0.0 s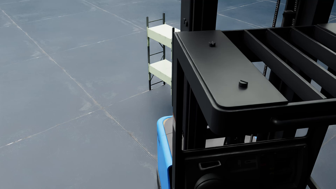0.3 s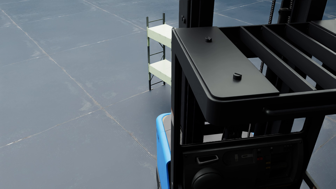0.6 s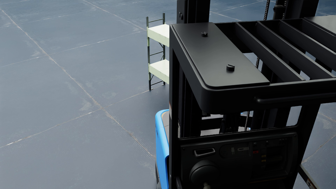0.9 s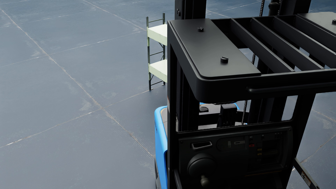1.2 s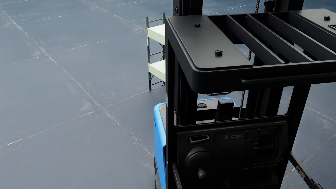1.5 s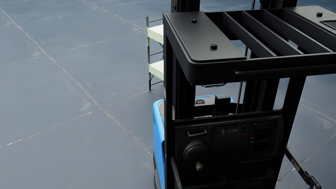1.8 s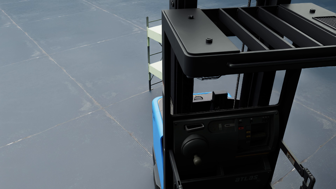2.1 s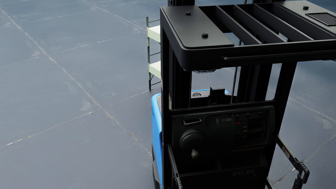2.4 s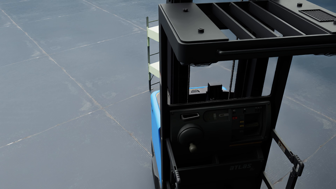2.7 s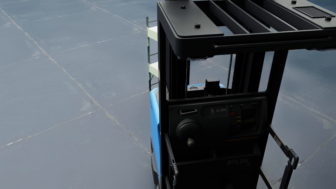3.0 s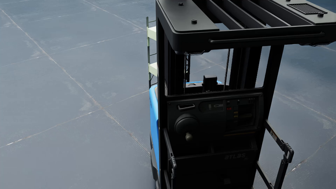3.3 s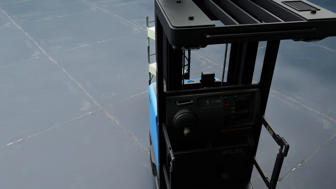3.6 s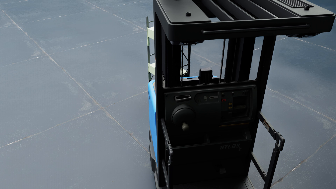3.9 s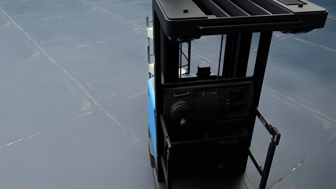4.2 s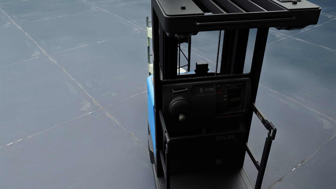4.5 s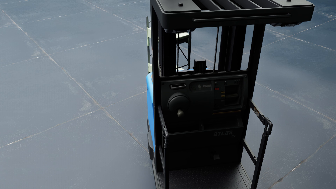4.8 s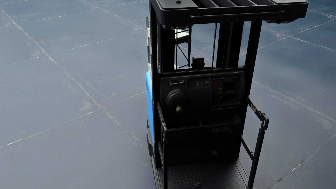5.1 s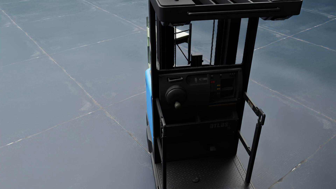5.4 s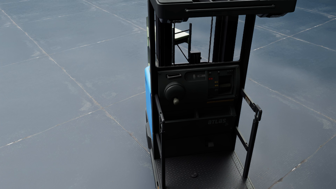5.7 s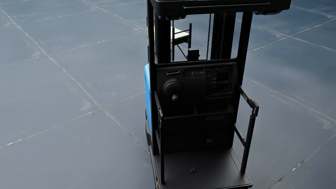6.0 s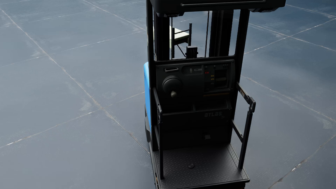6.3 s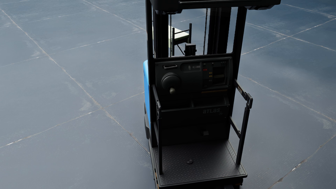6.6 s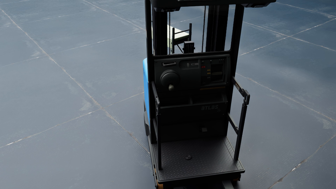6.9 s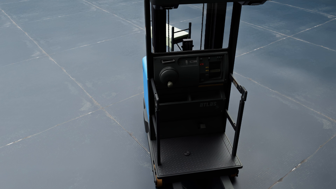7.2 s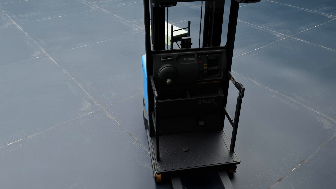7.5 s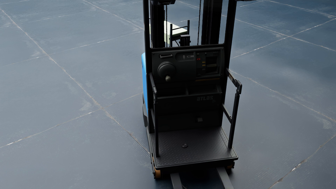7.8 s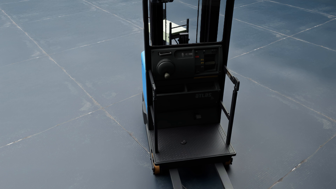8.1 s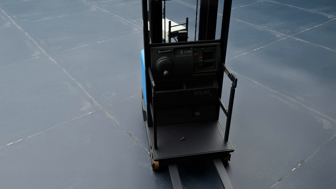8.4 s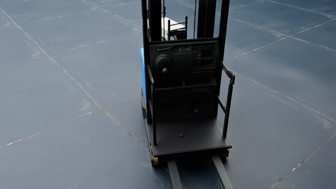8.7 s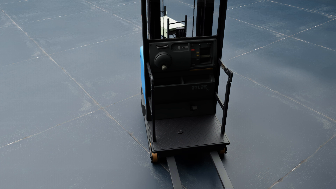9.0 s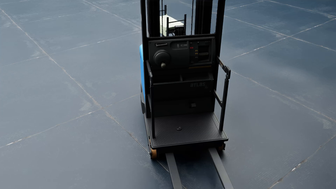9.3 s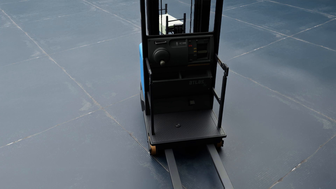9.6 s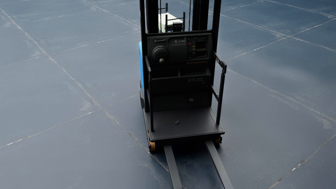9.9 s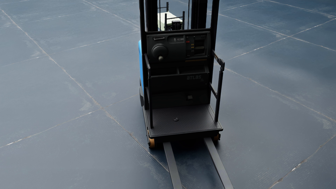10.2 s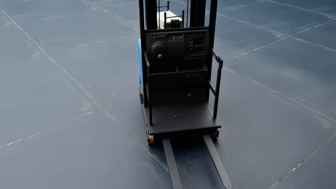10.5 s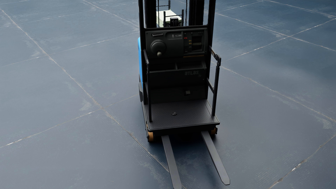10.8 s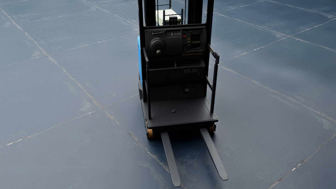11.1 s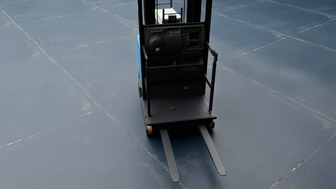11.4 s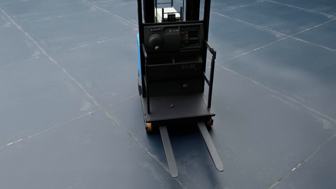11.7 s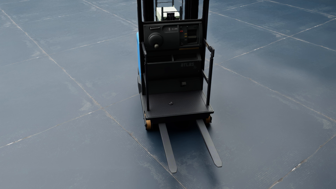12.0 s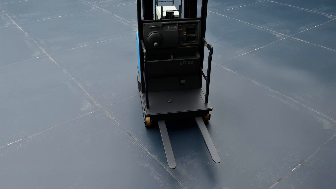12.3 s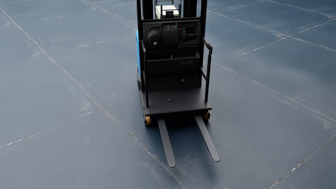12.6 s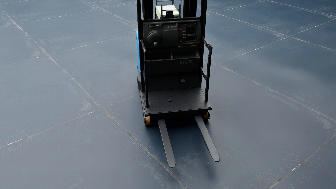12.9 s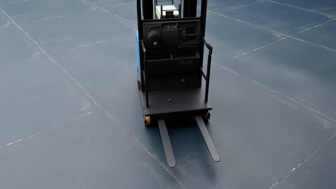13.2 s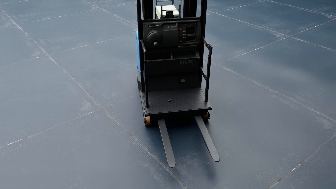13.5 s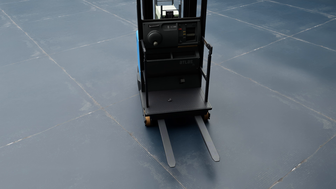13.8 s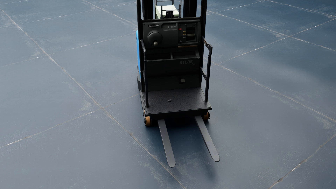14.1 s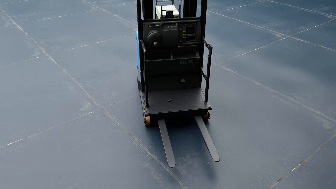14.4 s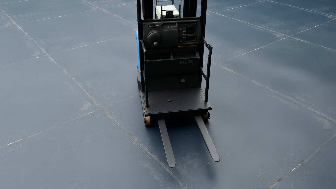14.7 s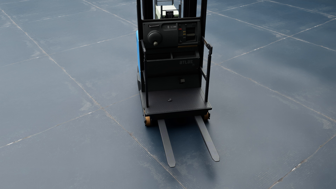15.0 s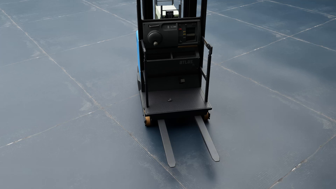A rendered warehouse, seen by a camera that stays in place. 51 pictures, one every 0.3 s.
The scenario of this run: A forklift runs into an object in its way.
